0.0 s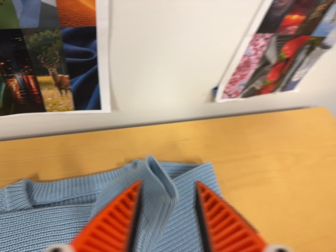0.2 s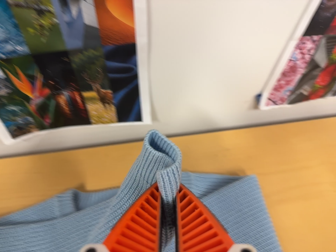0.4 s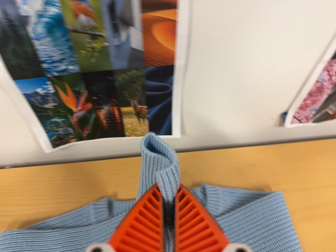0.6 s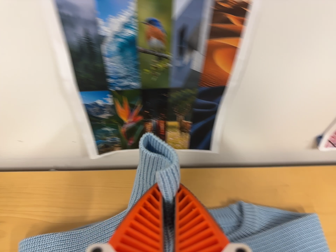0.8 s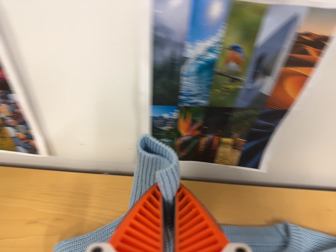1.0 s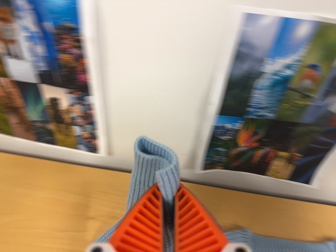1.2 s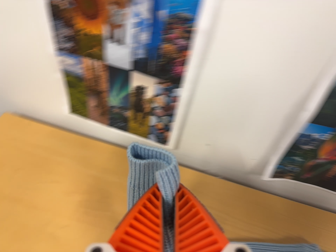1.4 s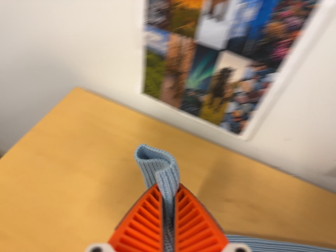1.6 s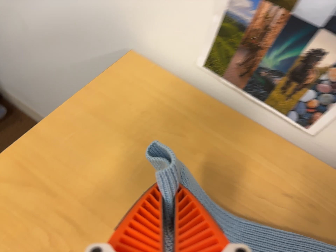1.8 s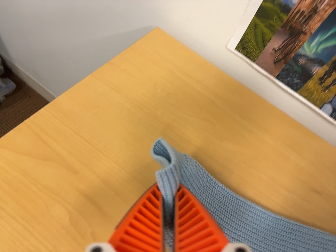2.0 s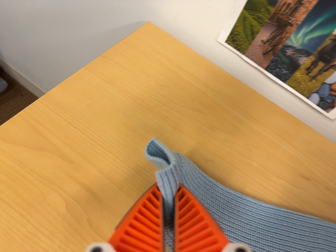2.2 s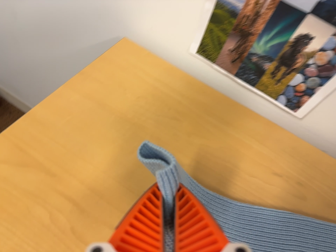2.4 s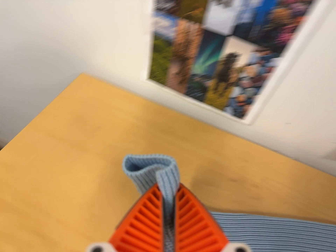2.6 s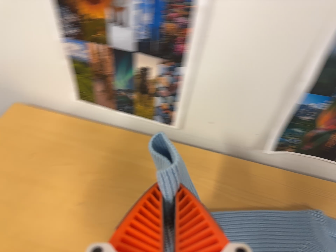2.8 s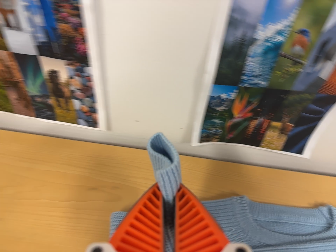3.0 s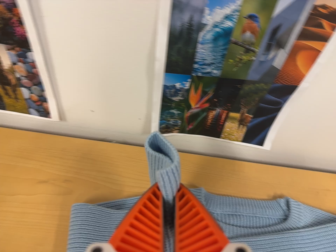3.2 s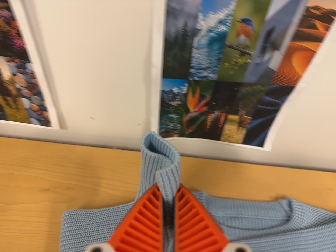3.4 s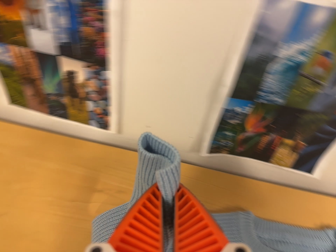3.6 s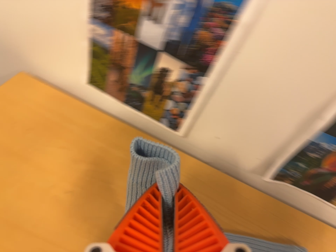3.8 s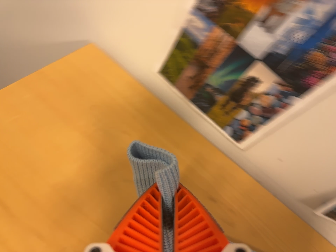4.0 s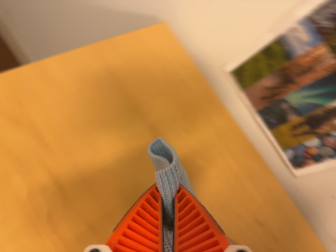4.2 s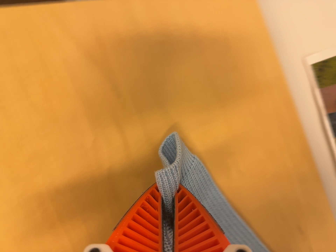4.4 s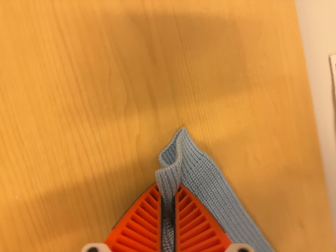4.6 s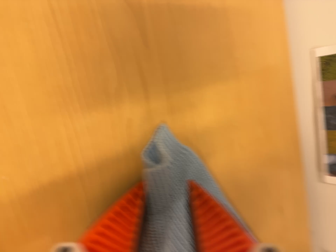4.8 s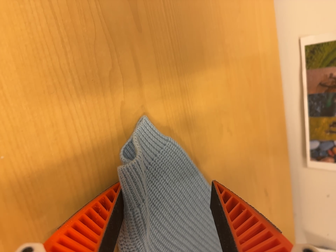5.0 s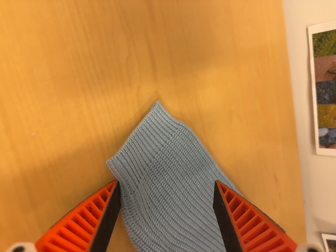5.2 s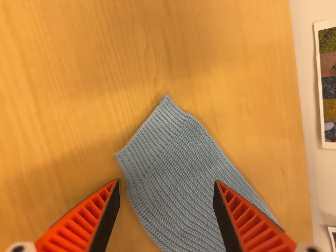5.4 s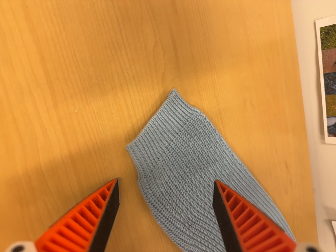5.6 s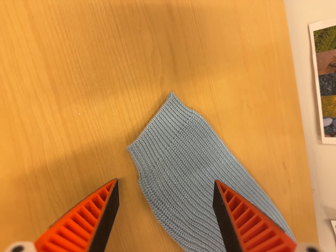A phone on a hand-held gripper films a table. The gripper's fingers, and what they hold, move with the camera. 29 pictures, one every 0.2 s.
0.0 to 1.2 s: The camera swings to its left by about 25 degrees, and the scene slides to the right. It travels to its left, about 30 cm, so close, fixed things drift to the right. Its aim tips toward the top of its view by about 10 degrees, and the scene shifts downward. It rolls about its line of sight by about 20 degrees, and the scene rotates clockwise.
1.2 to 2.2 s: The camera travels to its left, about 16 cm, so close, fixed things drift to the right. It rolls about its line of sight by about 15 degrees, and the scene rotates clockwise.
2.2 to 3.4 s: The camera swings to its right by about 10 degrees, and the scene slides to the left. It travels to its right, about 22 cm, so close, fixed things drift to the left. It rolls about its line of sight by about 15 degrees, and the scene rotates counterclockwise.
3.4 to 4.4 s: The camera travels to its left, about 40 cm, so close, fixed things drift to the right. Its aim tips toward the bottom of its view by about 10 degrees, and the scene shifts upward. It rolls about its line of sight by about 65 degrees, and the scene rotates clockwise.
4.4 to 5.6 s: The camera travels backward and toward the bottom of its view, about 8 cm, so what stands in front gets smaller.
The film runs backward here.
